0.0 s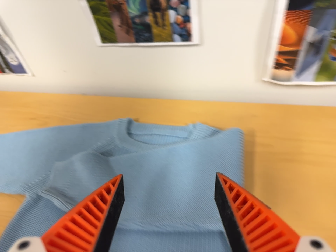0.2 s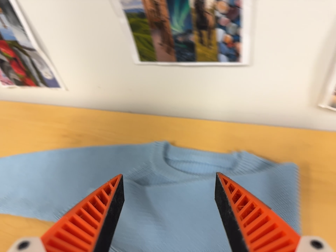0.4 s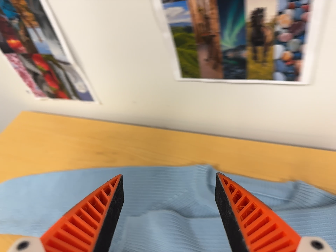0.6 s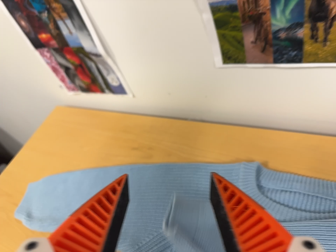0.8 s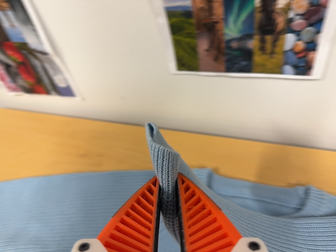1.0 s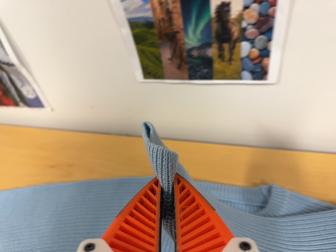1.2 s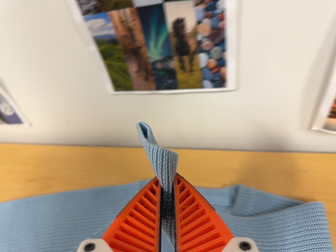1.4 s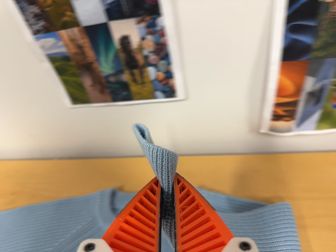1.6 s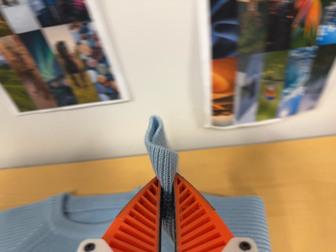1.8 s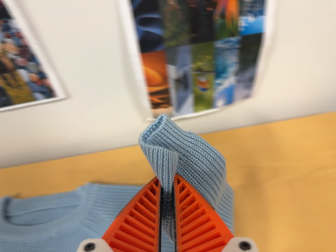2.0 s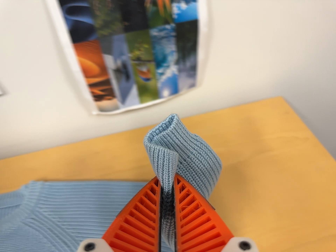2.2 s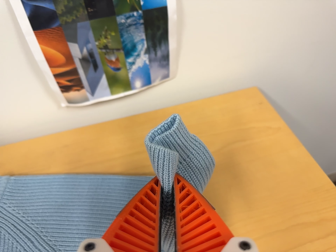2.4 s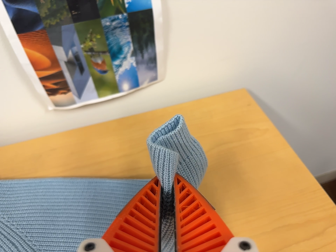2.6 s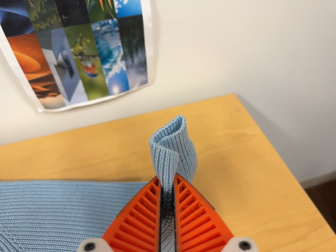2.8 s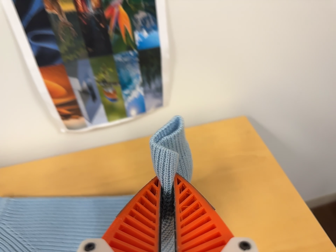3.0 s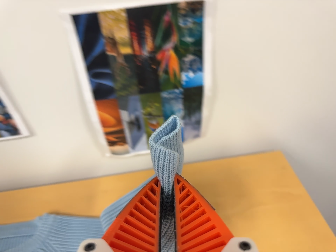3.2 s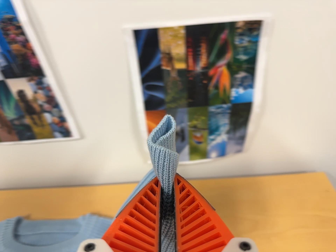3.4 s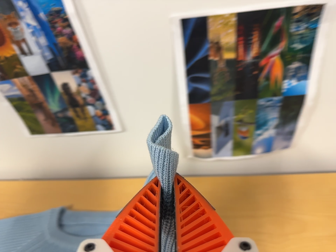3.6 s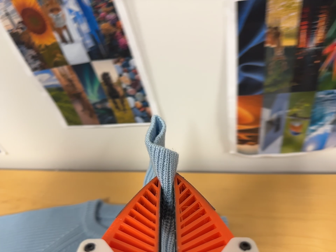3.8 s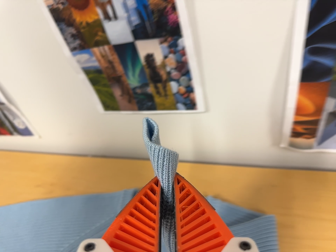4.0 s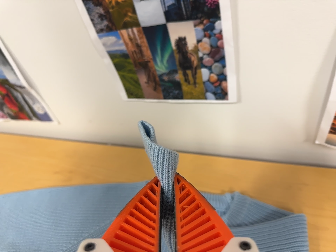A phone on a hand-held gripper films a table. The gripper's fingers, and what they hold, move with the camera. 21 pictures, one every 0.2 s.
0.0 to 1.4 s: The camera travels toward the top of its view and forward, about 12 cm, so close, fixed things drift downward.
1.4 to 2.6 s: The camera swings to its right by about 20 degrees, and the scene slides to the left. It travels to its right, about 24 cm, so close, fixed things drift to the left. It rolls about its line of sight by about 10 degrees, and the scene rotates counterclockwise.
2.6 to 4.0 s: The camera pans to its left by about 30 degrees. It travels to its left, about 22 cm, so close, fixed things drift to the right. It rolls about its line of sight by about 15 degrees, and the scene rotates clockwise.
The film runs backward here.
